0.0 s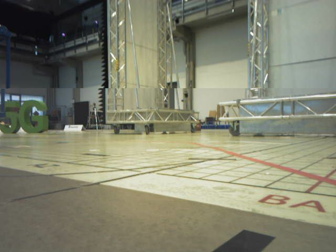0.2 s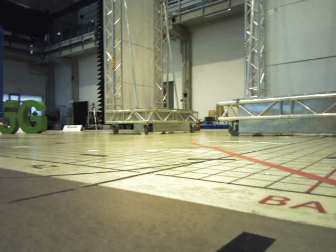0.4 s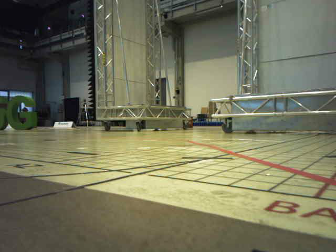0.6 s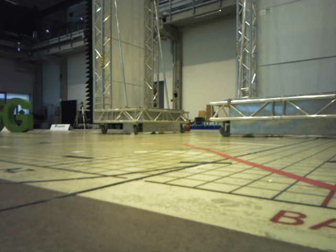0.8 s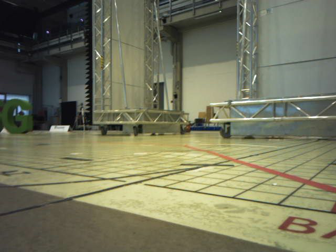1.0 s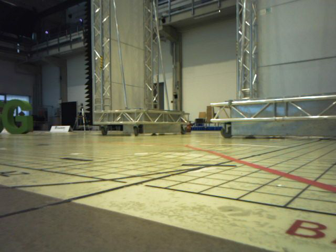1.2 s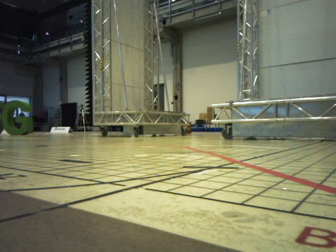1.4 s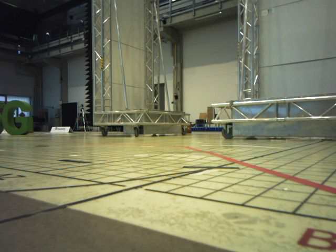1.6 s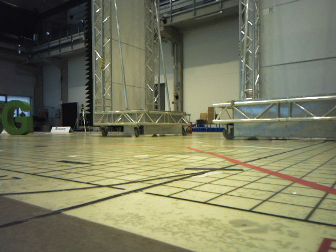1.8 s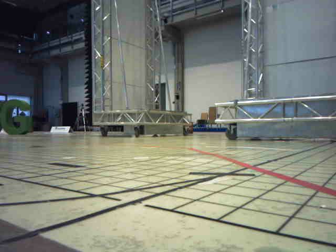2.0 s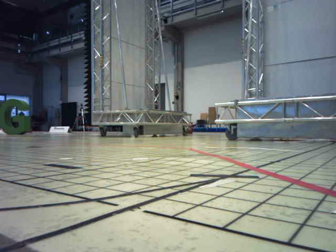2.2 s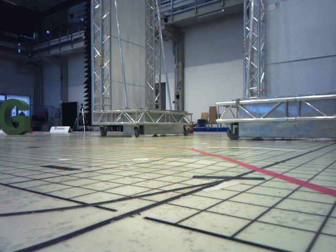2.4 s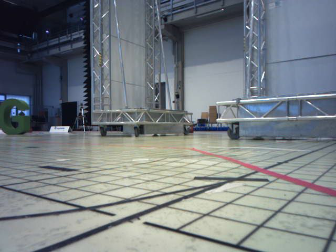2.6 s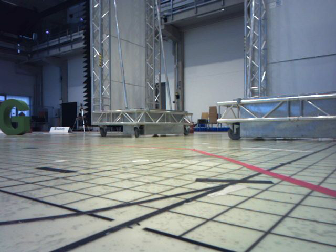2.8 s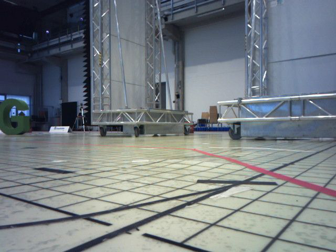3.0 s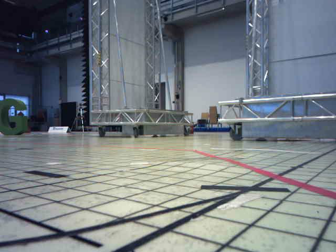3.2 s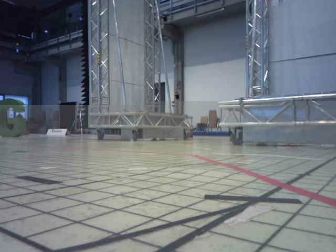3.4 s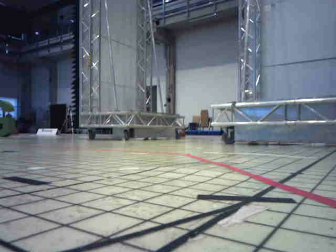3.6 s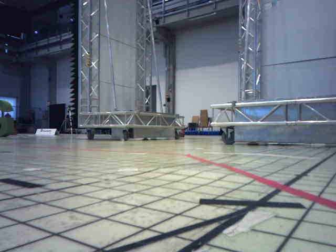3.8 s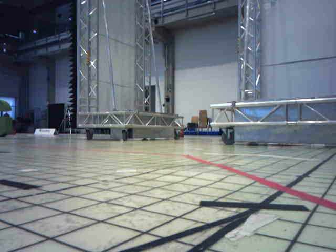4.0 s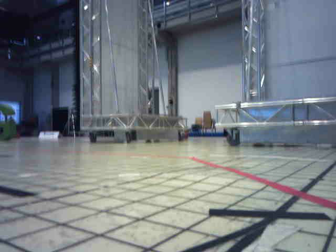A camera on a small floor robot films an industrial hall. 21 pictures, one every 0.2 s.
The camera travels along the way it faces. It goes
forward.
0.0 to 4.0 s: The camera travels forward, about 0.8 m, so what stands in front looms larger.
The film runs forward here.
